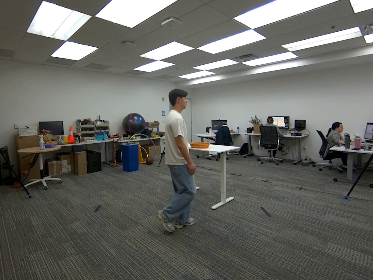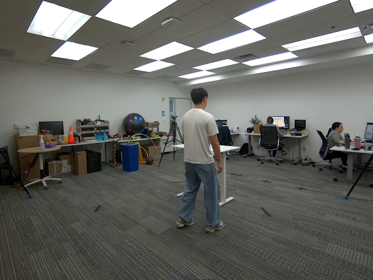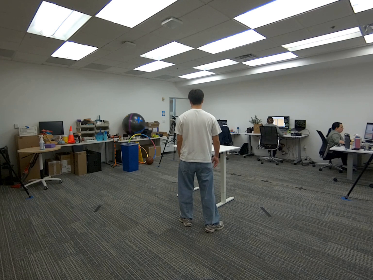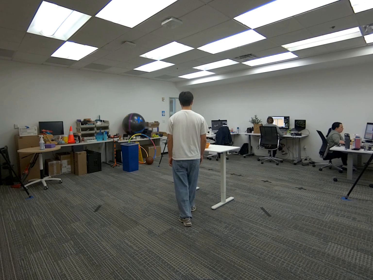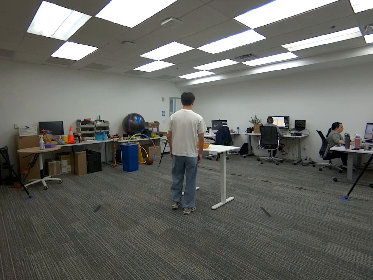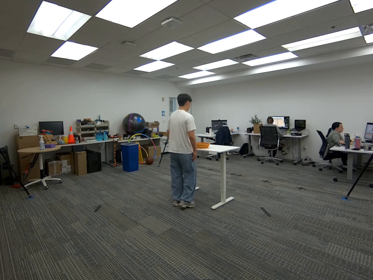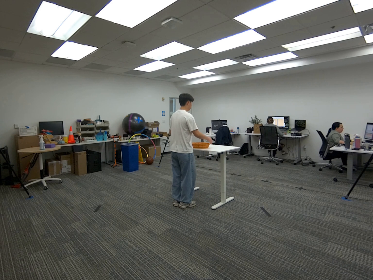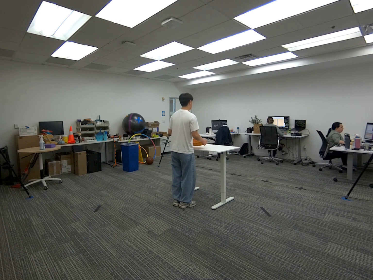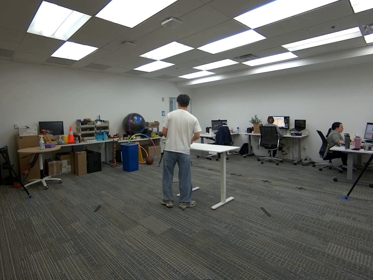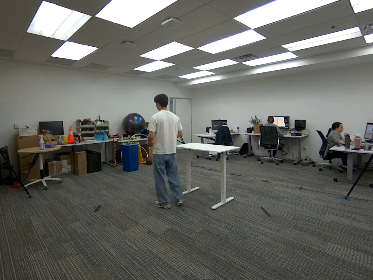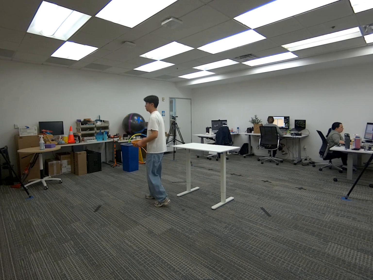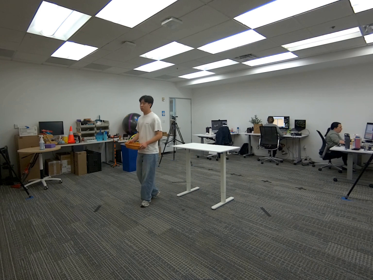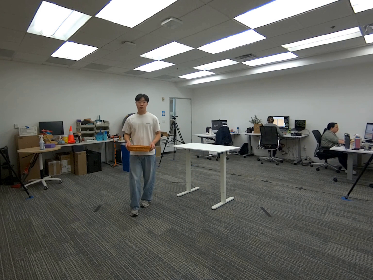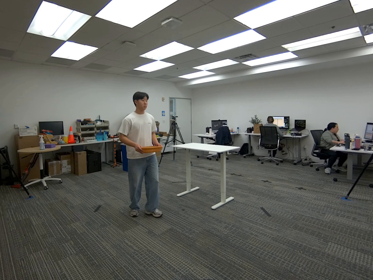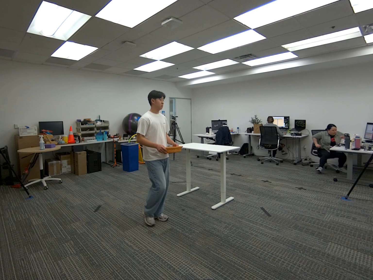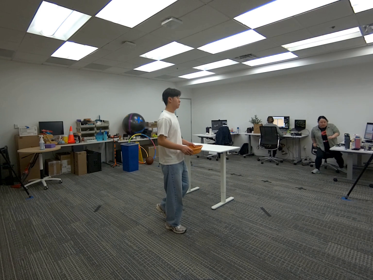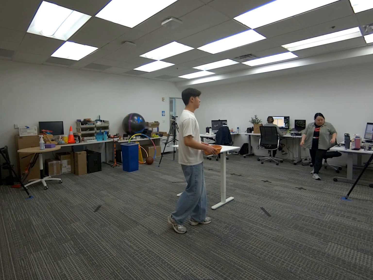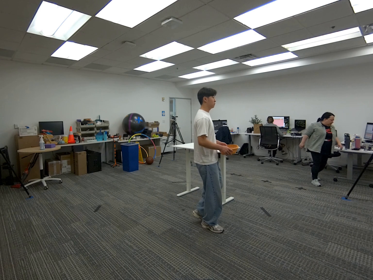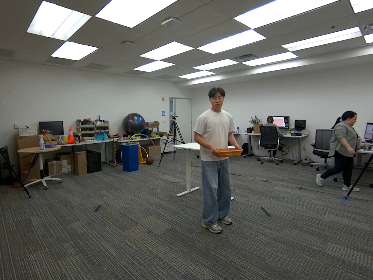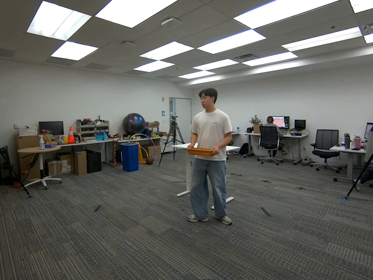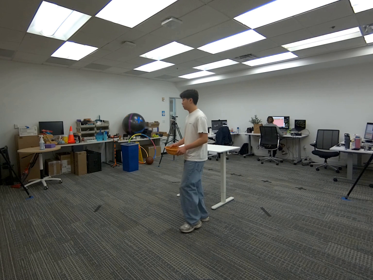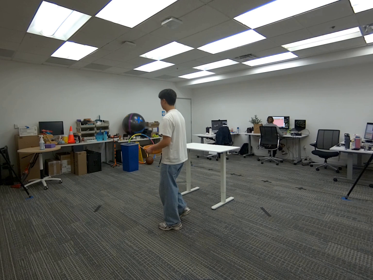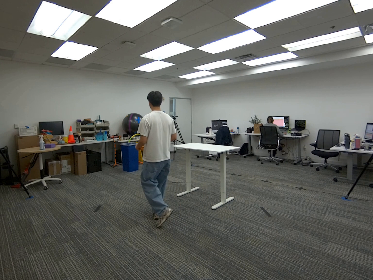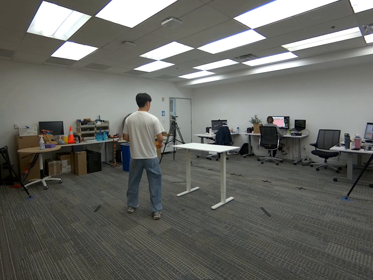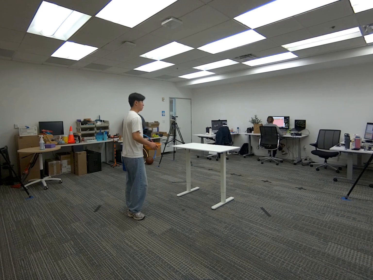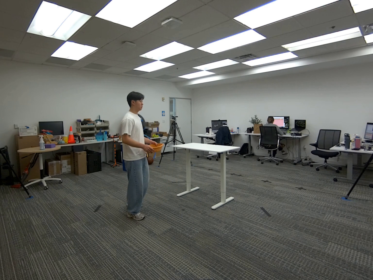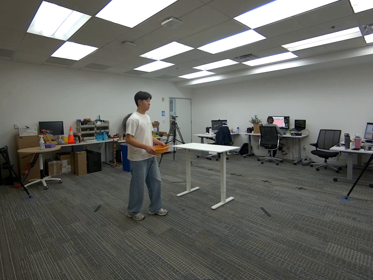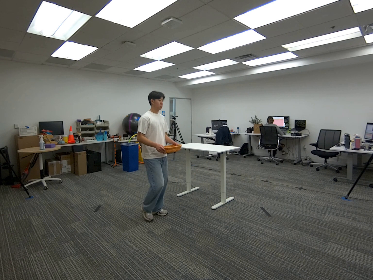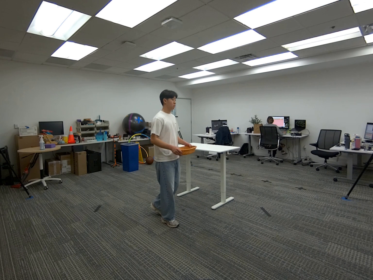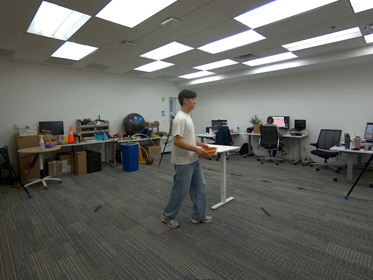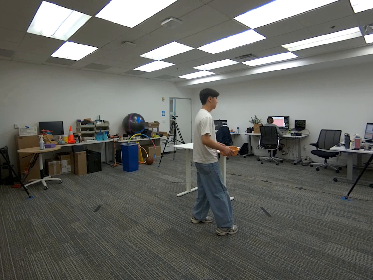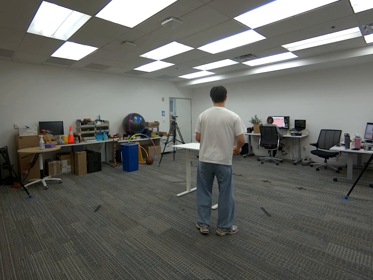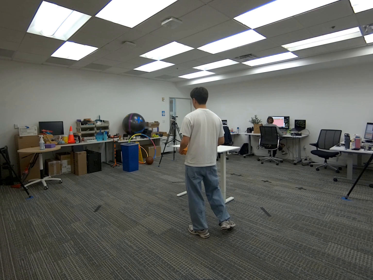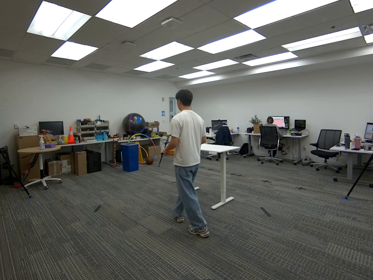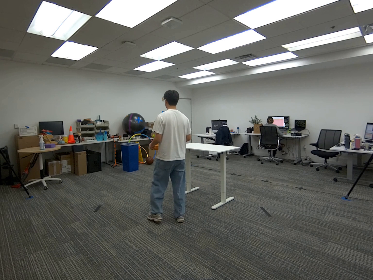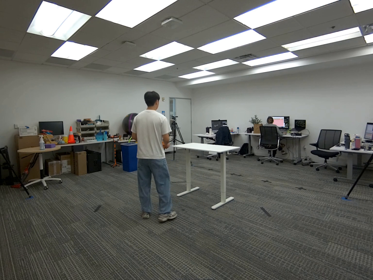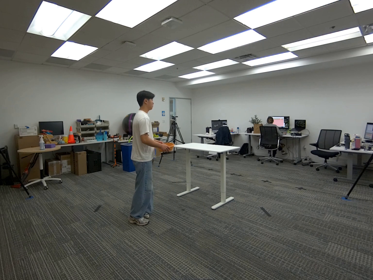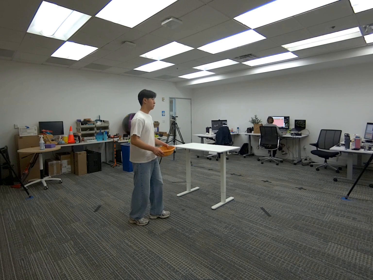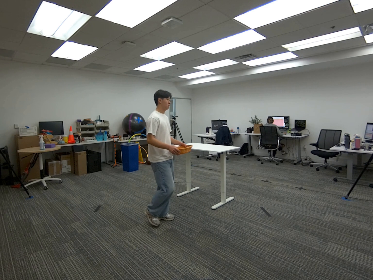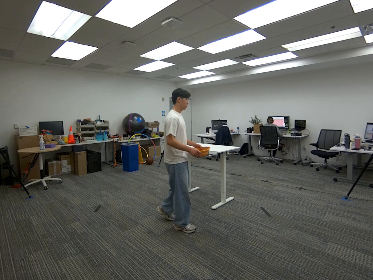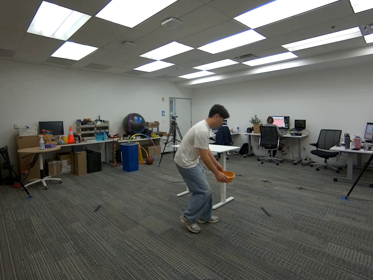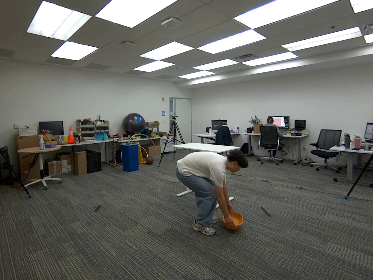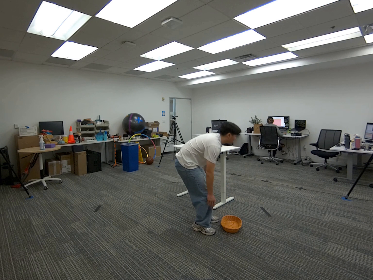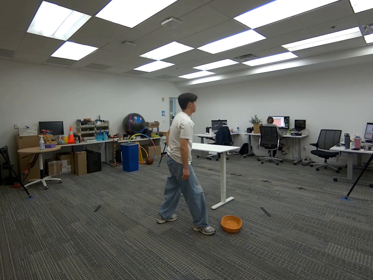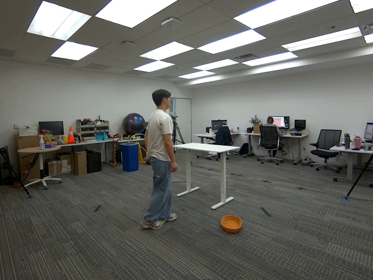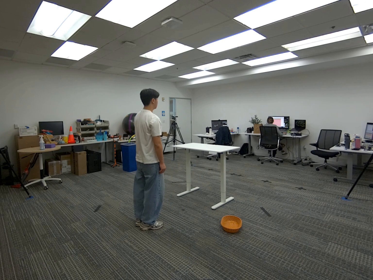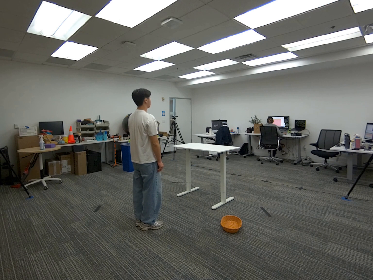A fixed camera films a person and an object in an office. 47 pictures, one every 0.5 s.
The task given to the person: Walk to the woven basket from the ground, pick up the basket with your both hands and place the basket on the white desk.
